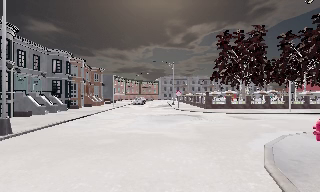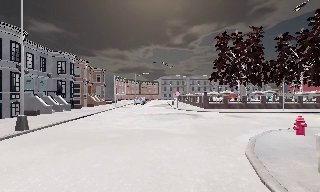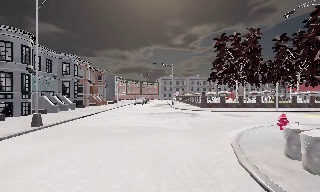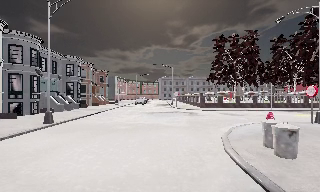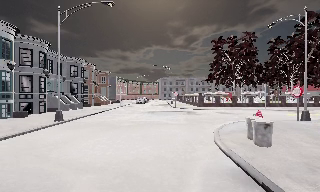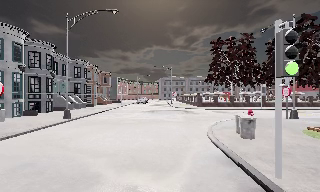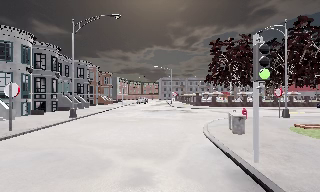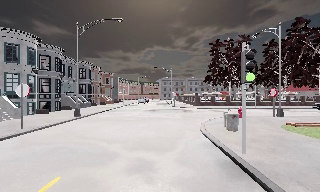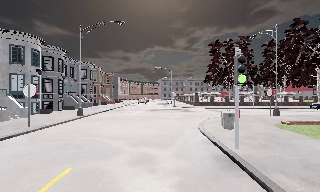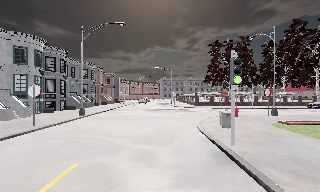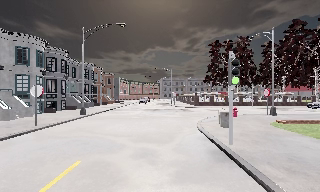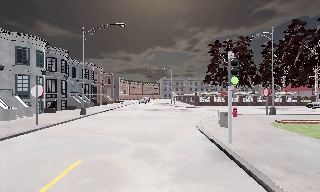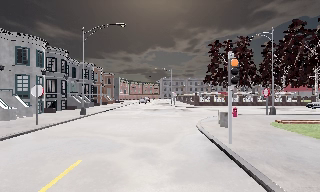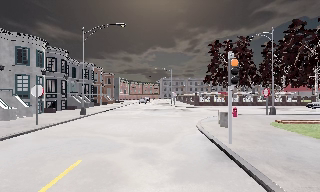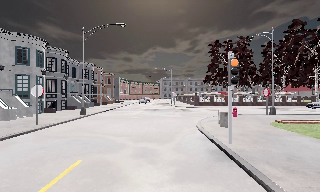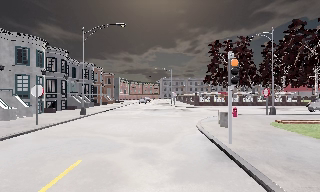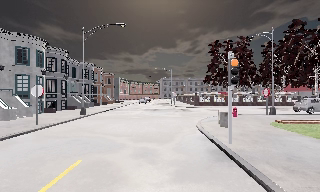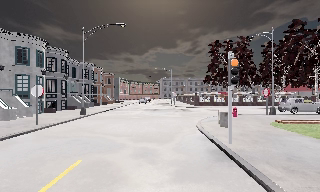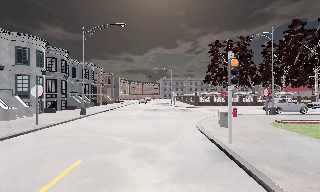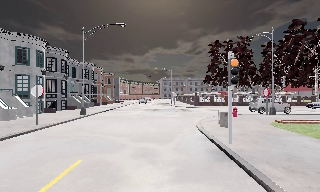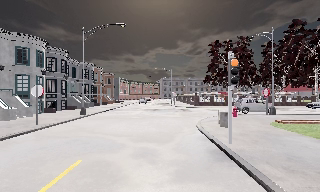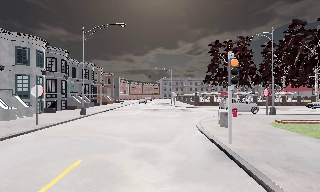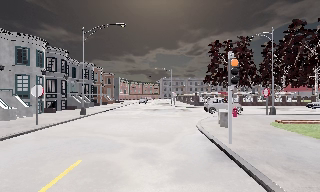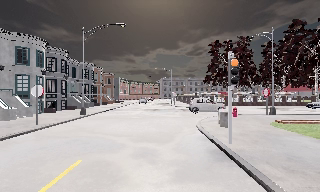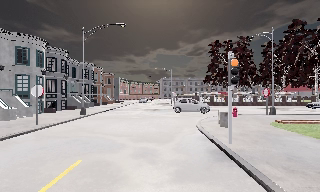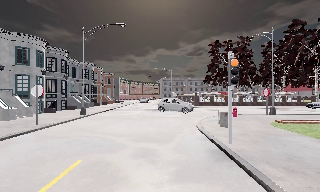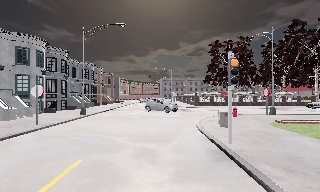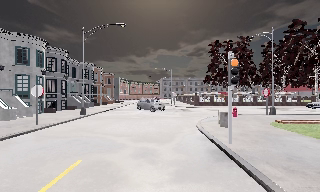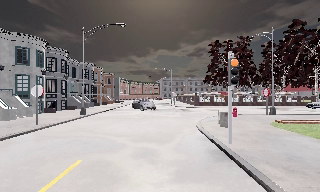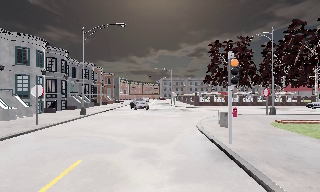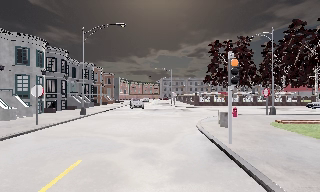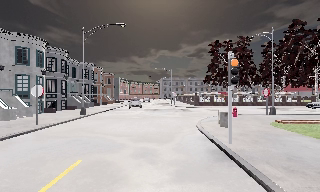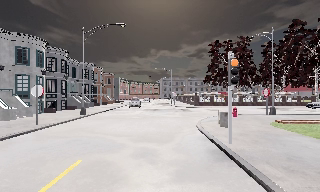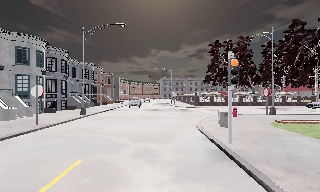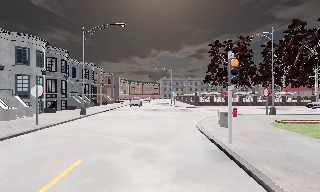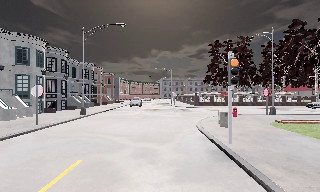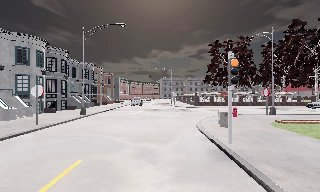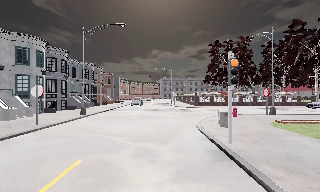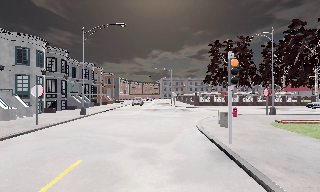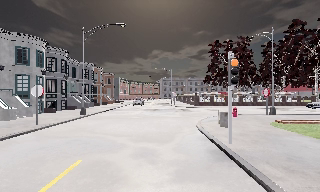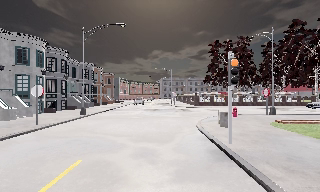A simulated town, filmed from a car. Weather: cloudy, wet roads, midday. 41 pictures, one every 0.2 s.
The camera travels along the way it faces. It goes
backward.
0.0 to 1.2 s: The camera travels backward, about 5 m, so what stands in front gets smaller.
1.2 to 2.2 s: The camera travels backward, about 1.5 m, so what stands in front gets smaller. It loses speed.
2.2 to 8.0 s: The camera keeps its place and its aim.
The film runs backward here.
